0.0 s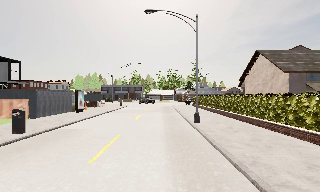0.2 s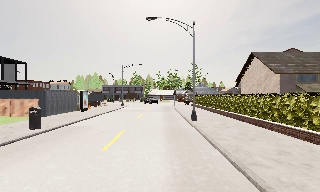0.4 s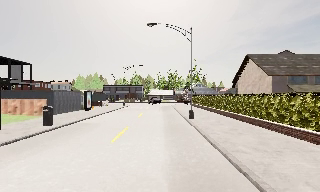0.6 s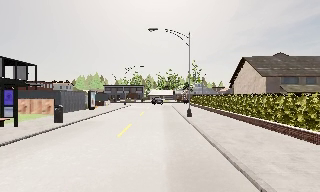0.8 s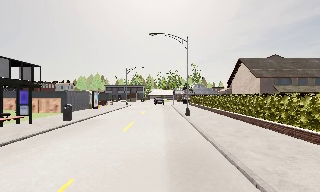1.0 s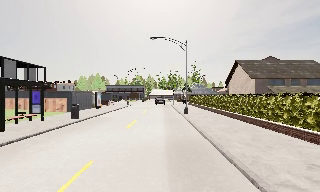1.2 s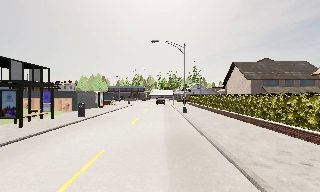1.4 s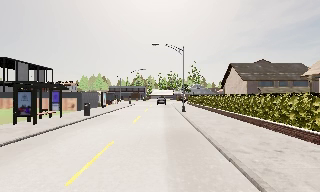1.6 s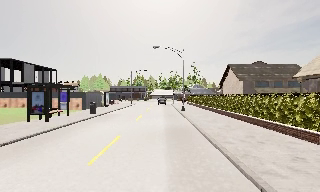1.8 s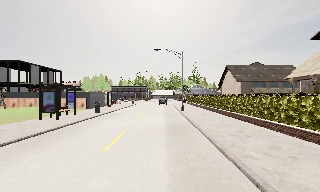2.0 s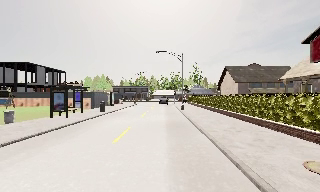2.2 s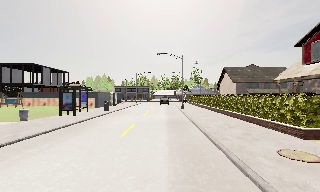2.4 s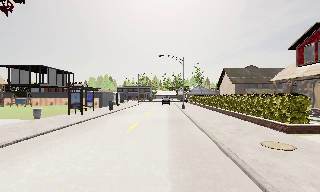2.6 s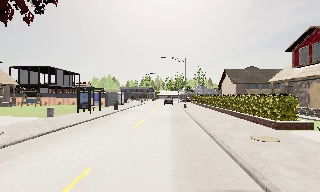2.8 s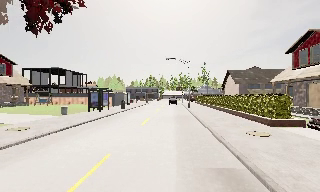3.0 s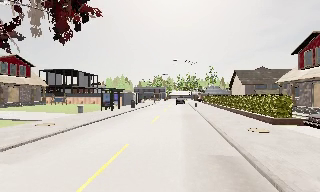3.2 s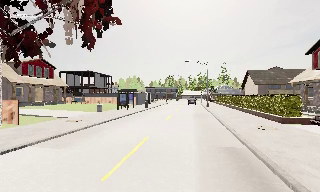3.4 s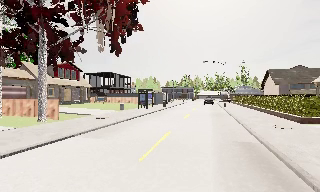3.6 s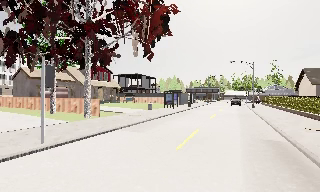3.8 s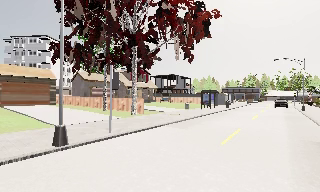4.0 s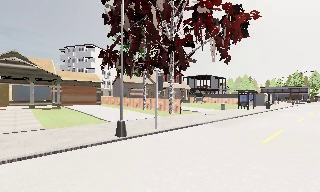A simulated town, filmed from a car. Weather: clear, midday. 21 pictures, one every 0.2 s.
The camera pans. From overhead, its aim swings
counterclockwise.
The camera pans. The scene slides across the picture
to the right.
0.0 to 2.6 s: The camera travels backward, about 13 m, so what stands in front gets smaller.
2.6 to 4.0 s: The scene slides to the right, as the camera pans about 45 degrees to its left. It travels backward, about 7 m.
The film runs backward here.
